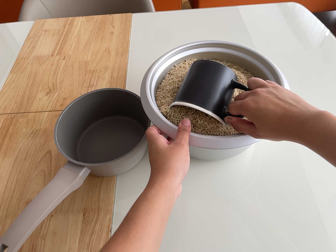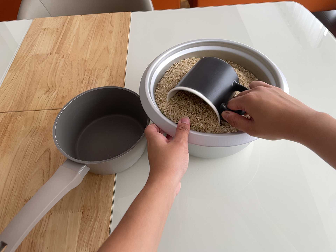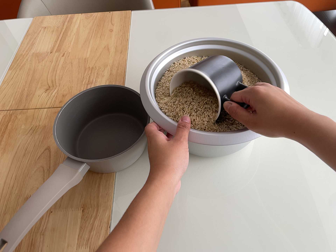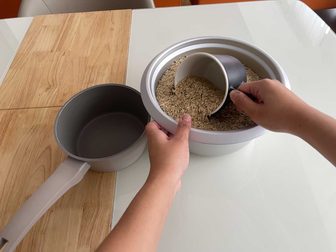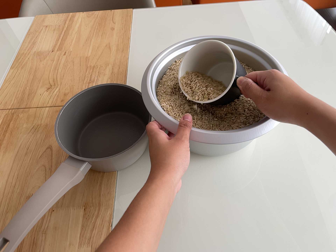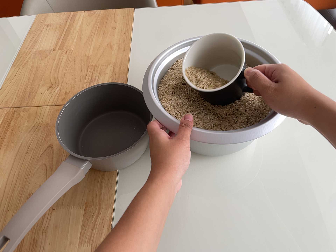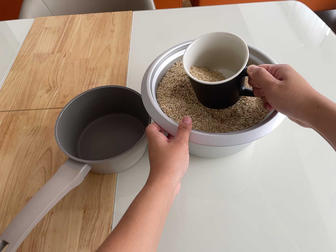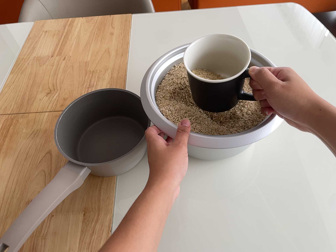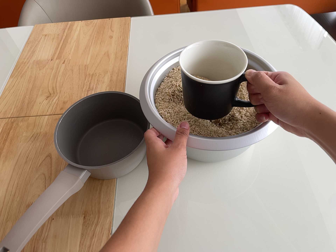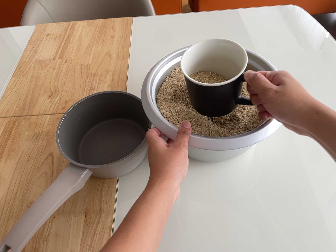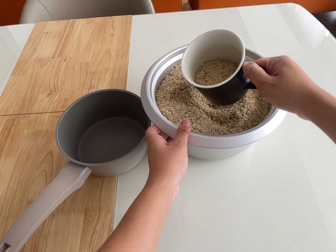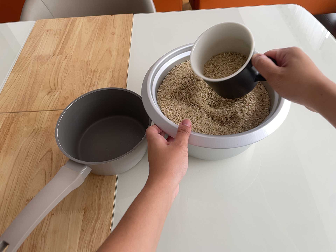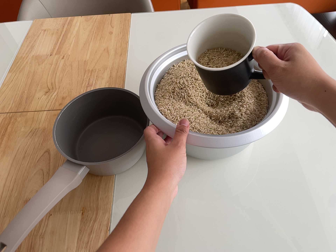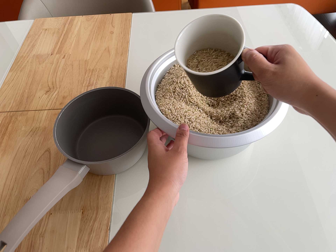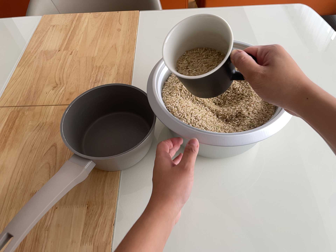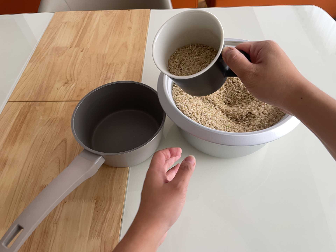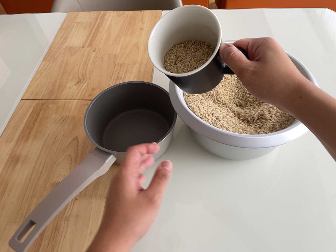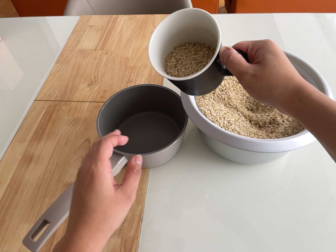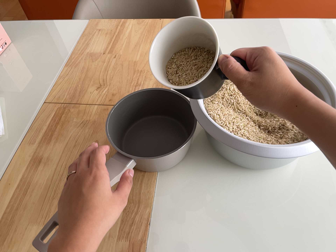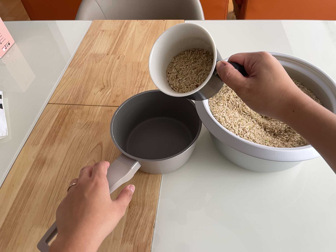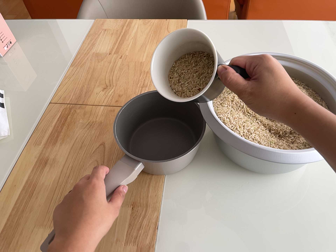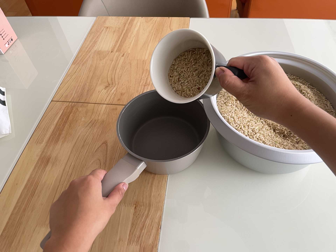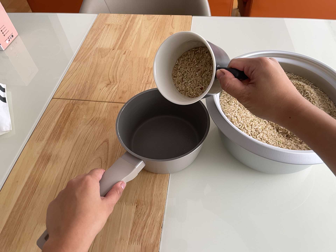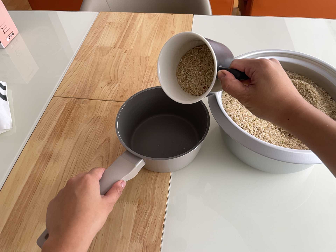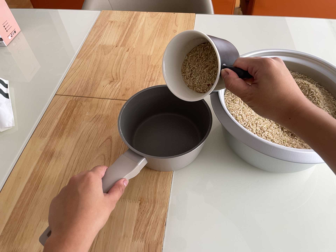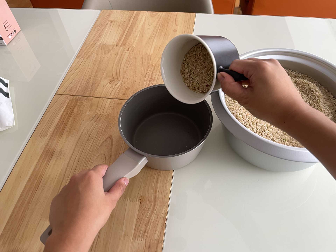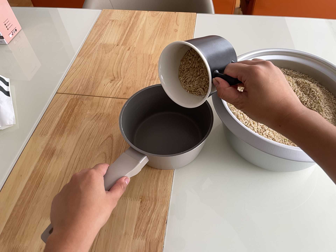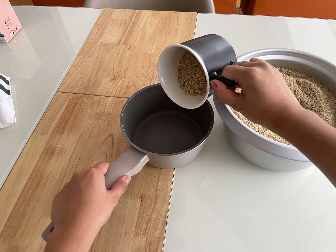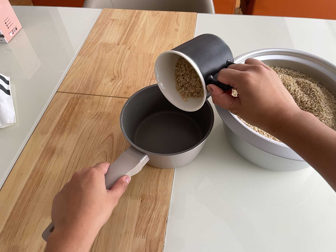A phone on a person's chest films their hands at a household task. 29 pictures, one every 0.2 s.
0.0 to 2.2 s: The camera keeps its place and its aim.
2.2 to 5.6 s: The camera travels to its left, about 8 cm, so close, fixed things drift to the right. It rolls about its line of sight by about 10 degrees, and the scene rotates clockwise.
The film runs forward here.
